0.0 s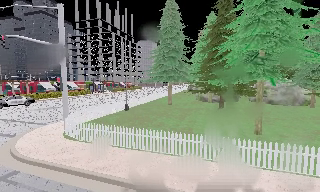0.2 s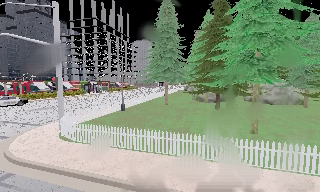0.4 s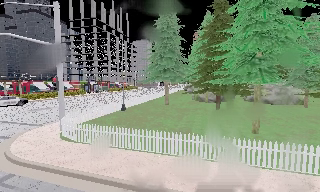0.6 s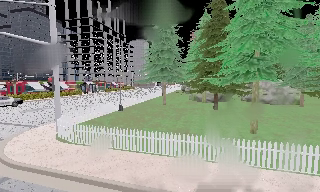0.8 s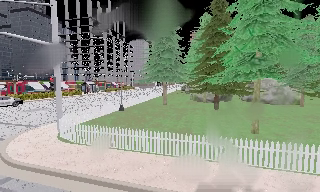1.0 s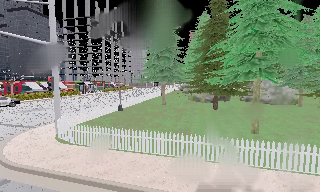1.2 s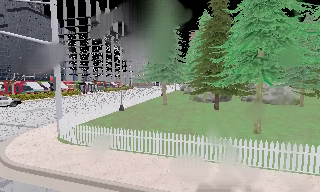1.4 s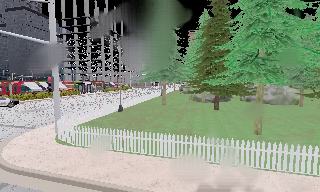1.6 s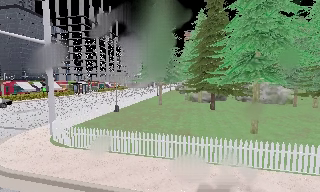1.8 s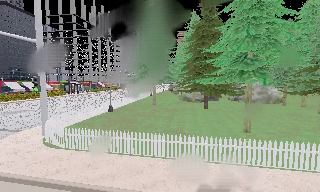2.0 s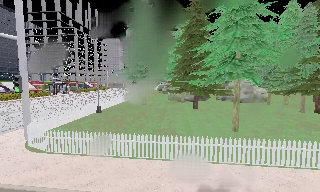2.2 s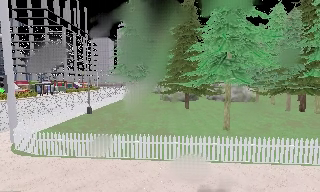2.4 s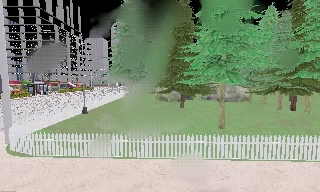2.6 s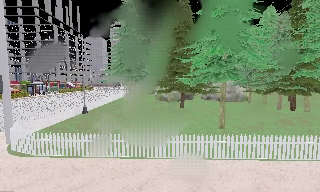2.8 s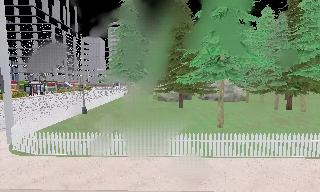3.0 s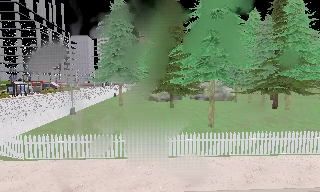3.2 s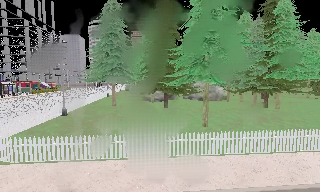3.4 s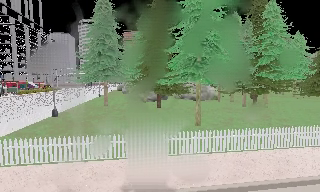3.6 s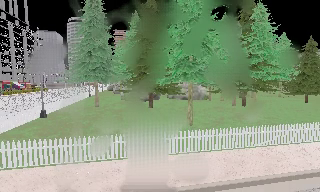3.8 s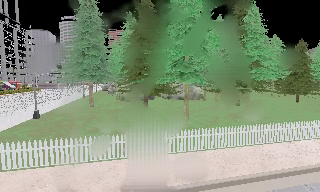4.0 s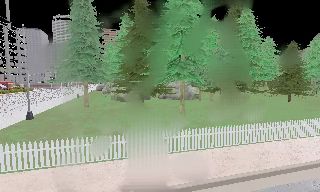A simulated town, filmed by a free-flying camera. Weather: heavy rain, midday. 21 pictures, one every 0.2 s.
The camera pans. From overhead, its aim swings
clockwise.
The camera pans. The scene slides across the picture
to the left.
0.0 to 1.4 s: The camera travels to its left, about 0.5 m.
1.4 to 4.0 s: The camera swings to its right by about 30 degrees, and the scene slides to the left. It travels to its left, about 1.5 m.
The film runs forward here.
